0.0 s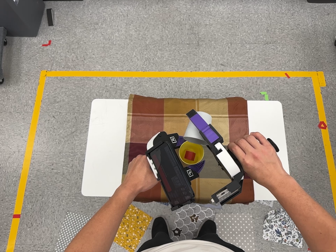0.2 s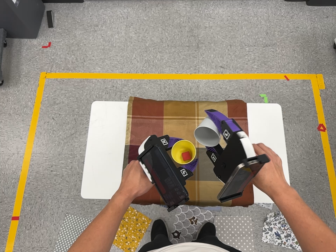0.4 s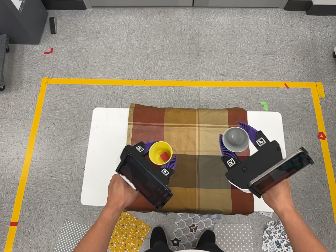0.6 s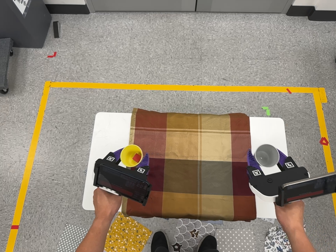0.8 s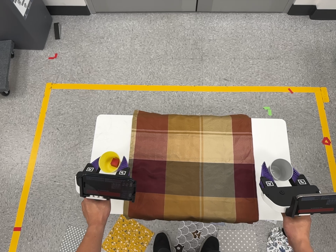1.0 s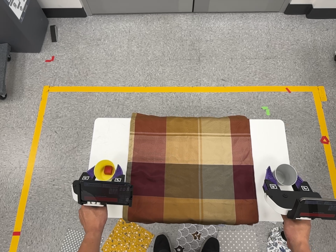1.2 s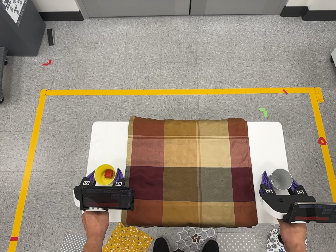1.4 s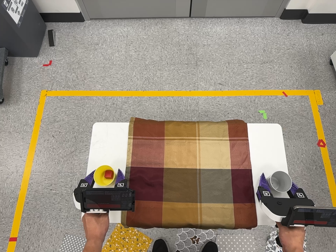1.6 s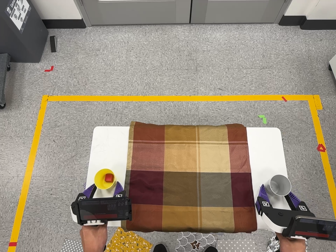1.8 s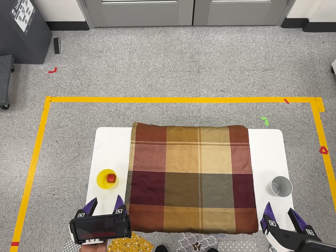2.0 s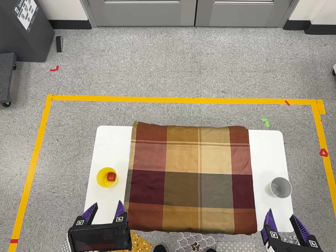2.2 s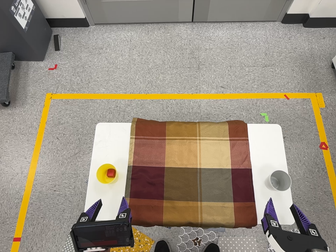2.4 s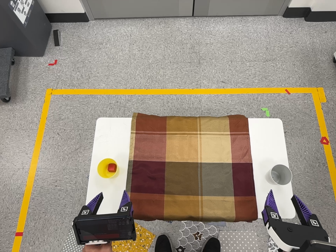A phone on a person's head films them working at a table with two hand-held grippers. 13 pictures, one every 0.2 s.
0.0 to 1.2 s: The camera travels toward the top of its view, about 4 cm, so close, fixed things drift downward.
1.2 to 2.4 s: The camera shifts only a little, or ends up much as it began.
The film runs forward here.
